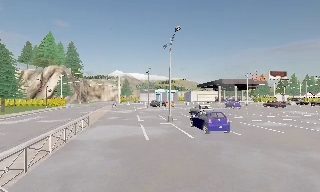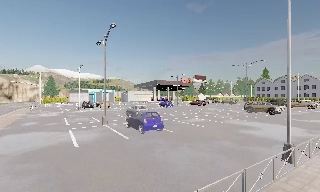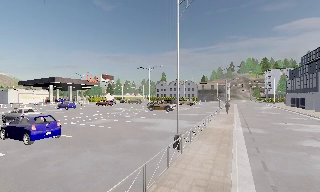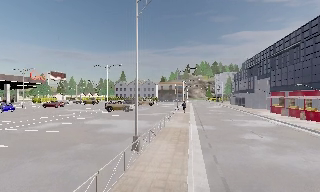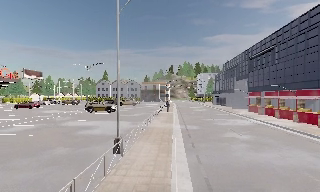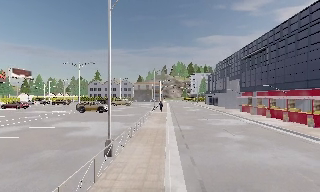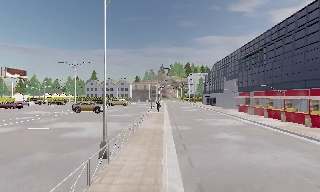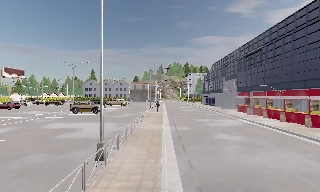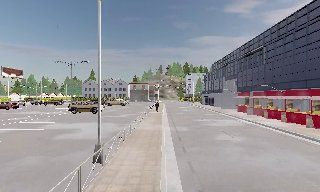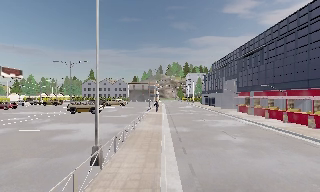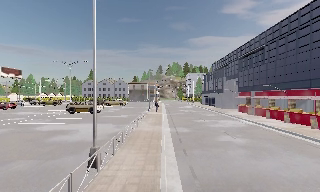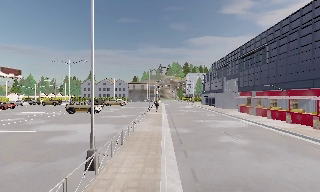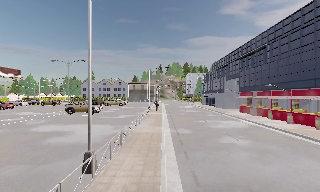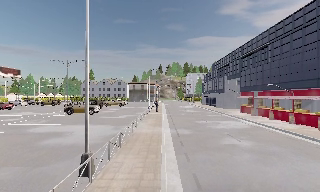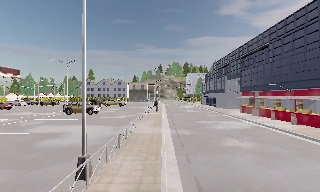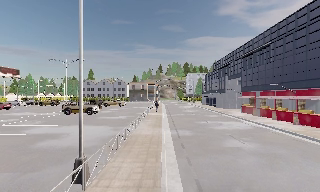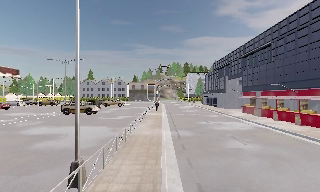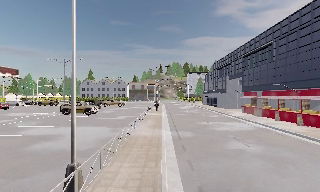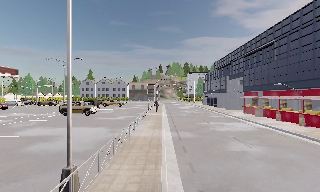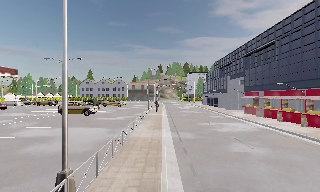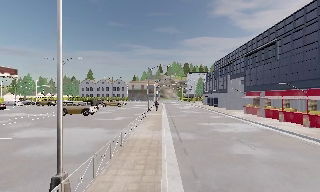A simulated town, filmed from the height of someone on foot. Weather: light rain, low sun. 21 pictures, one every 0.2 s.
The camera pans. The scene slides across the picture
to the left.
The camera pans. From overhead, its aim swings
clockwise.
0.0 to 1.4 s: The camera pans to its right, which is clockwise from overhead, by about 80 degrees. It travels forward, about 1.5 m.
1.4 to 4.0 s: The camera travels forward, about 2.5 m, so what stands in front looms larger.
The film runs forward here.
